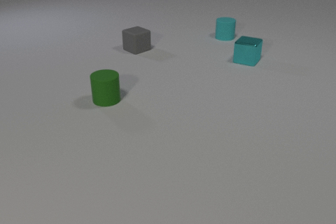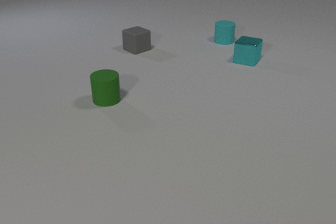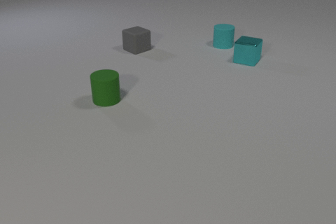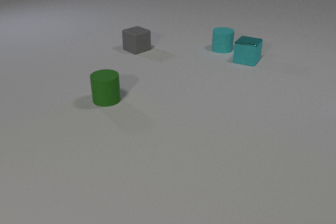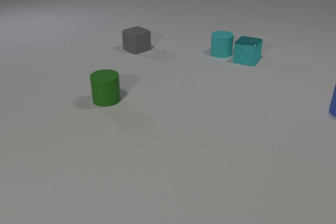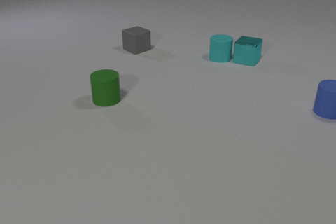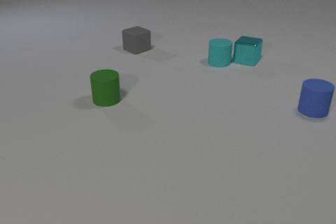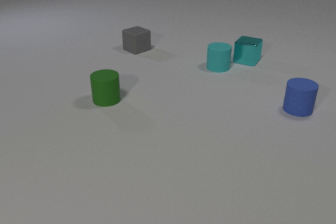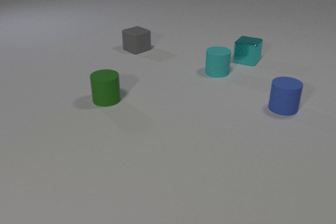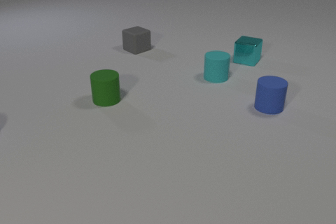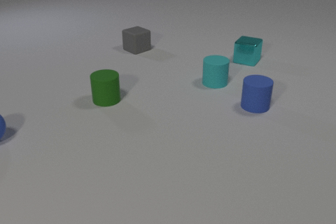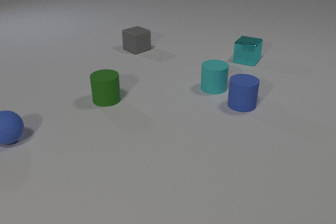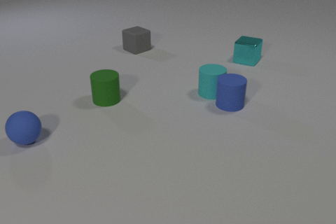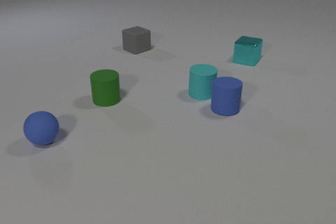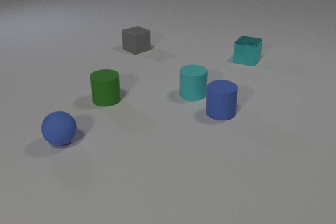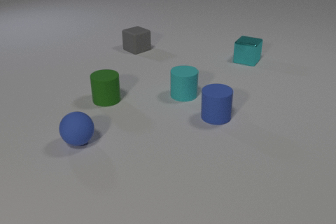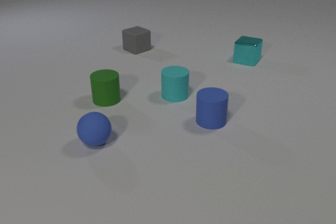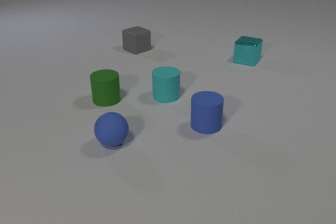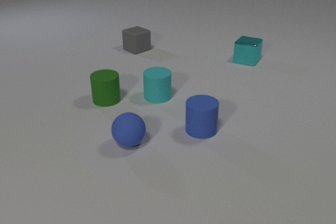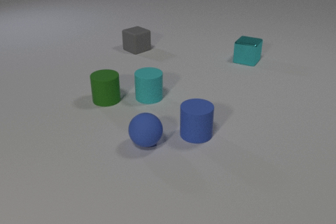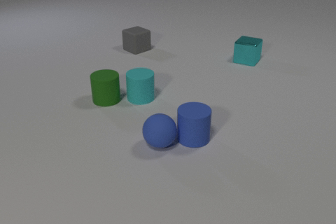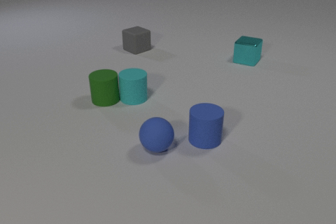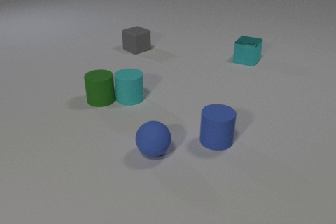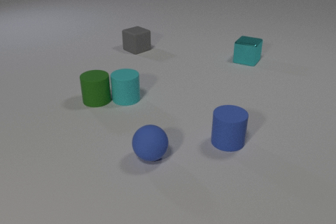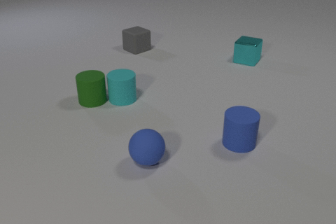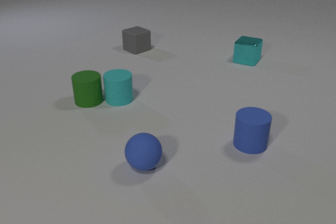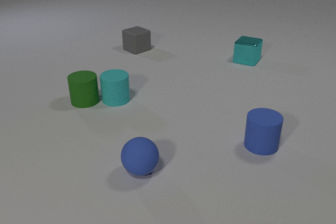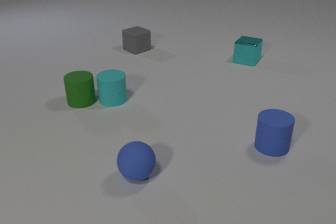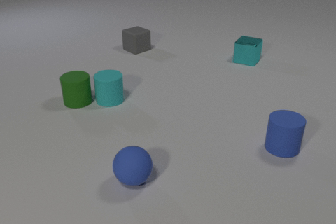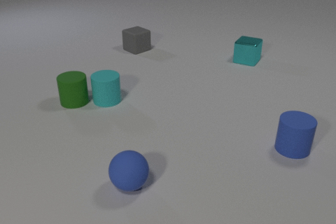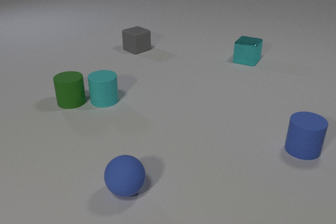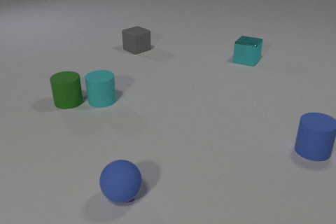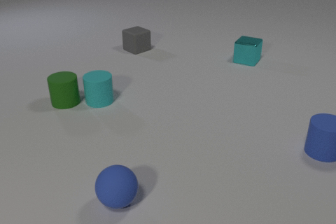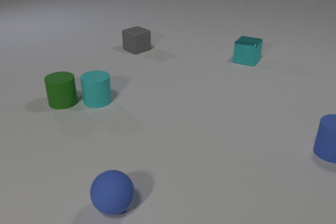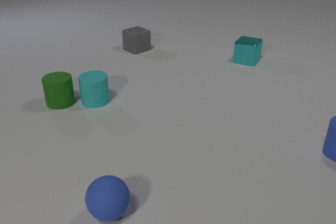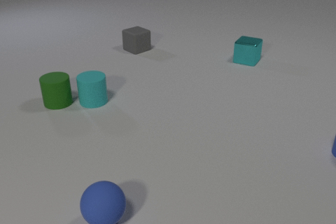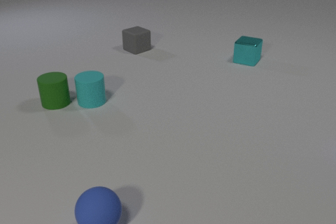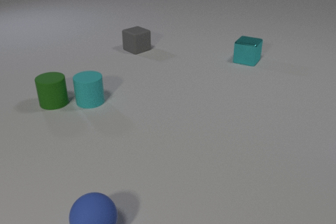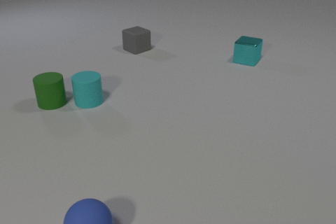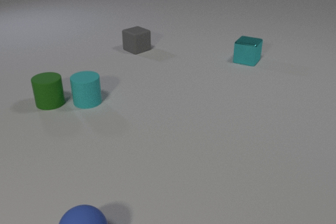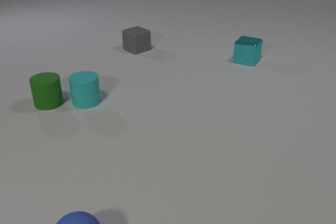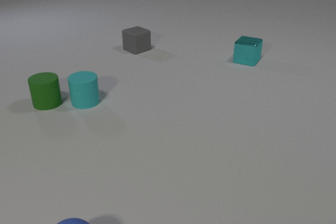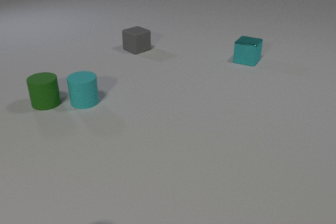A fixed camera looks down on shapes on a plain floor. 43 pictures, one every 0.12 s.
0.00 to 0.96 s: The blue rubber cylinder comes in at the right edge, slides to the left. The cyan rubber cylinder slides toward the camera.
0.96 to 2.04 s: The blue rubber cylinder slides to the left and toward the camera. The cyan rubber cylinder slides toward the camera and to the left. The blue rubber sphere comes in at the left edge, rolls to the right. The blue rubber cylinder and the cyan rubber cylinder collide.
2.04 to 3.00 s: The blue rubber cylinder slides to the right and toward the camera. The cyan rubber cylinder slides to the left. The blue rubber sphere rolls toward the camera and to the right. The green rubber cylinder slides to the left. The blue rubber cylinder and the blue rubber sphere collide. The cyan rubber cylinder and the green rubber cylinder collide.
3.00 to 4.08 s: The blue rubber cylinder slides to the right. The cyan rubber cylinder slides to the left. The blue rubber sphere rolls toward the camera and to the left. The green rubber cylinder slides to the left.
4.08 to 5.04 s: The blue rubber cylinder slides to the right, leaves at the right edge. The cyan rubber cylinder slides to the left. The blue rubber sphere rolls toward the camera and to the left, leaves at the bottom edge. The green rubber cylinder slides to the left.
How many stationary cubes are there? 2.
What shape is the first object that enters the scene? cylinder.
How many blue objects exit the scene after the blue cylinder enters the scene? 2.
